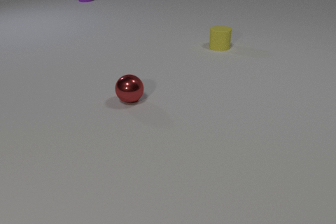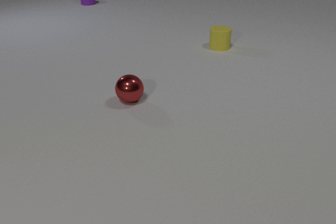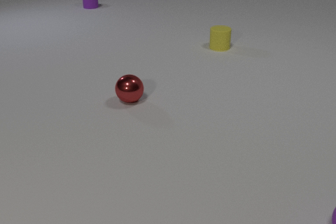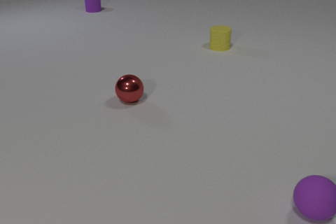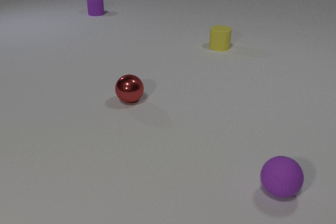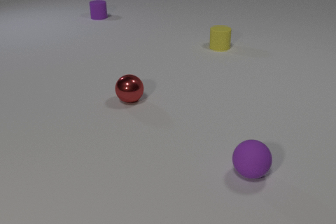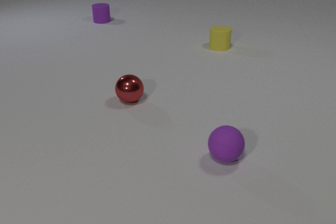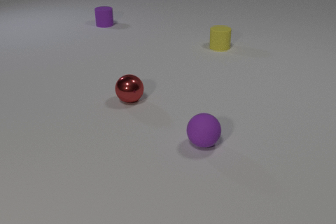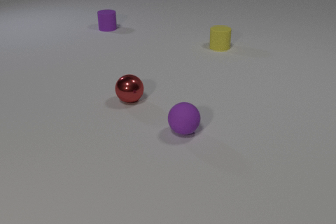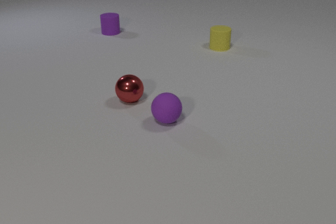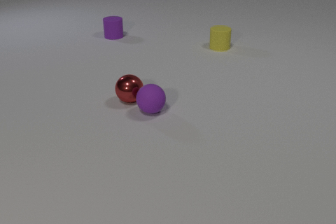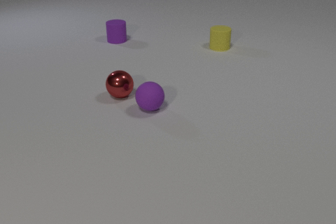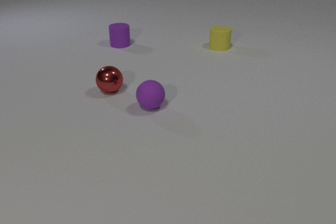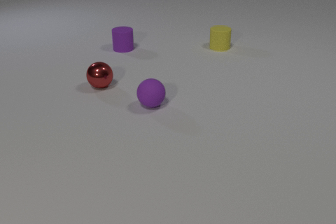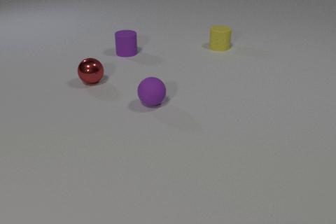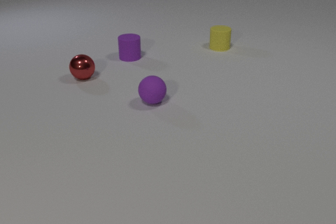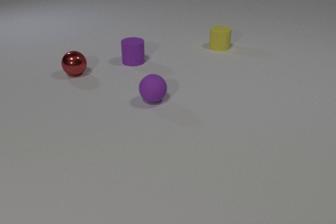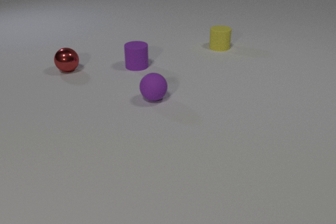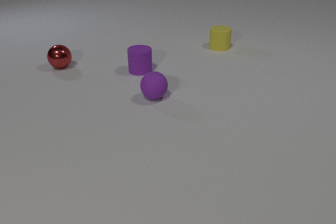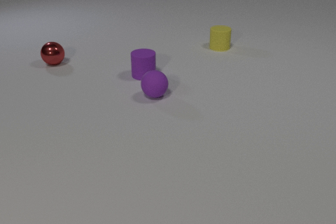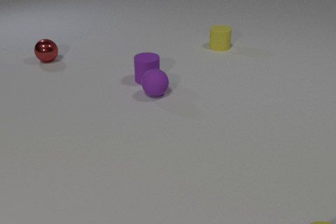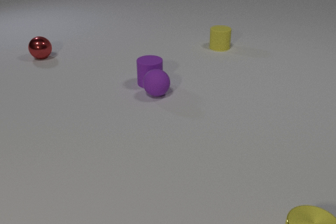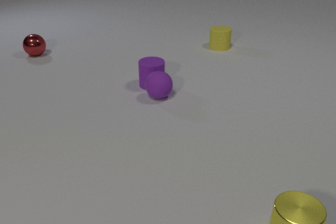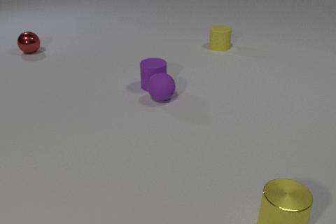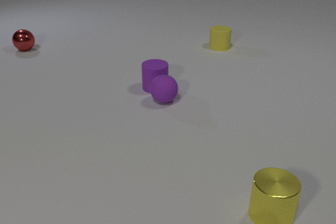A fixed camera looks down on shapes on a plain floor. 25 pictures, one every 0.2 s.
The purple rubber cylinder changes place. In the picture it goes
toward the camera.
The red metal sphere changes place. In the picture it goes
away from the camera.
0.0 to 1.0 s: The purple rubber sphere comes in at the right edge, rolls to the left and away from the camera. The purple rubber cylinder slides toward the camera.
1.0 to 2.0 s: The purple rubber sphere rolls away from the camera and to the left. The purple rubber cylinder slides toward the camera.
2.0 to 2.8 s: The purple rubber sphere rolls away from the camera. The red metal sphere rolls away from the camera and to the left. The purple rubber cylinder slides toward the camera. The purple rubber sphere and the red metal sphere collide.
2.8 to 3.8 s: The purple rubber sphere rolls away from the camera. The red metal sphere rolls away from the camera and to the left. The purple rubber cylinder slides toward the camera.
3.8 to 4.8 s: The purple rubber sphere rolls toward the camera and to the right. The red metal sphere rolls away from the camera and to the left. The purple rubber cylinder slides toward the camera. The yellow metal cylinder comes in at the bottom edge, slides away from the camera and to the left. The purple rubber sphere and the purple rubber cylinder collide.
Are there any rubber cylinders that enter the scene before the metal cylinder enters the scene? no.
What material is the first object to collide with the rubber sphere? metal.
Are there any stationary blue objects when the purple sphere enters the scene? no.
